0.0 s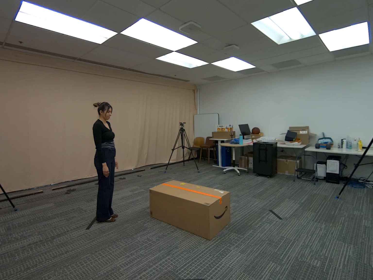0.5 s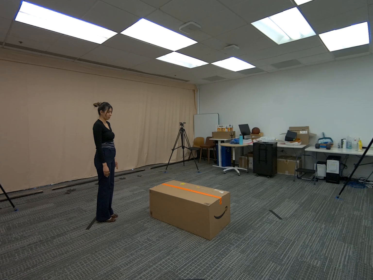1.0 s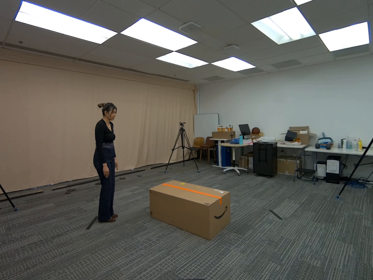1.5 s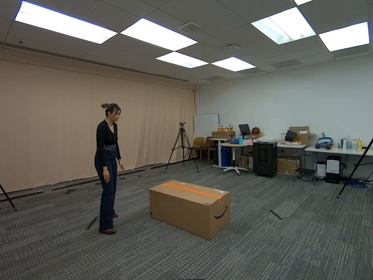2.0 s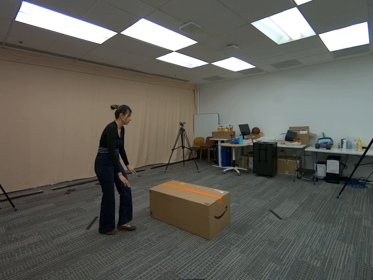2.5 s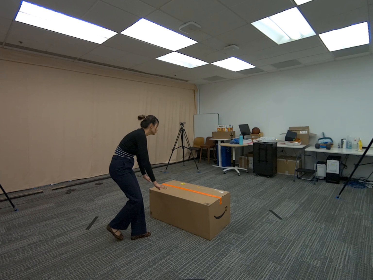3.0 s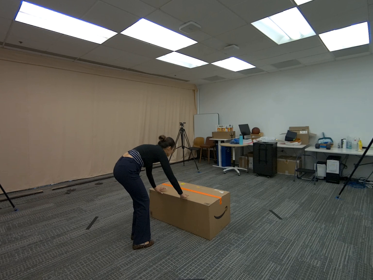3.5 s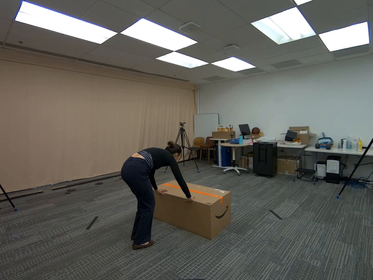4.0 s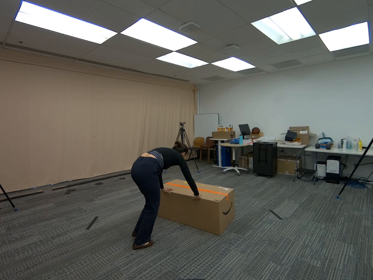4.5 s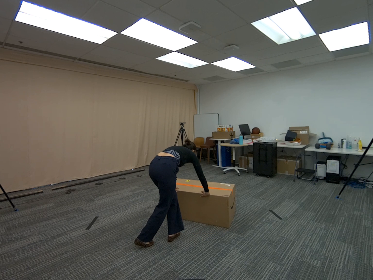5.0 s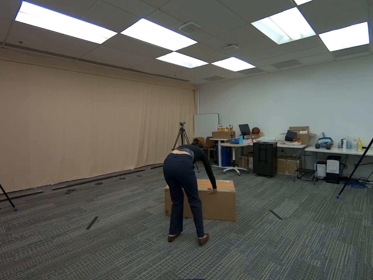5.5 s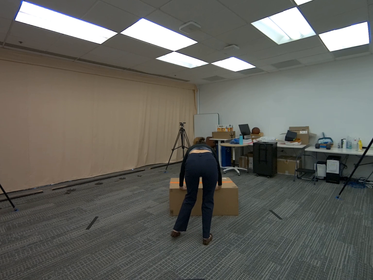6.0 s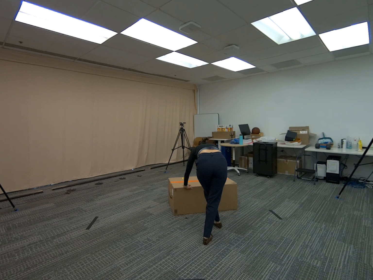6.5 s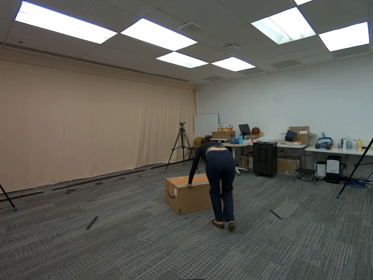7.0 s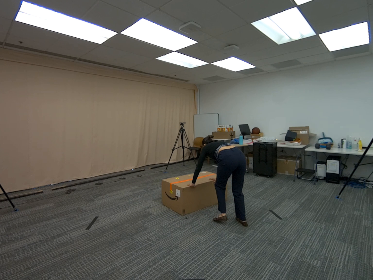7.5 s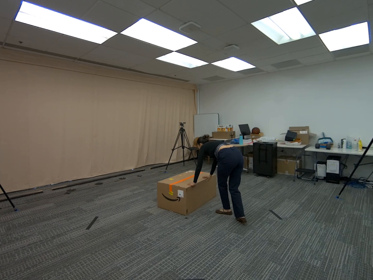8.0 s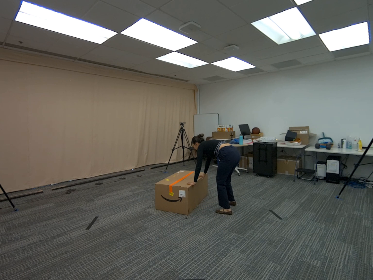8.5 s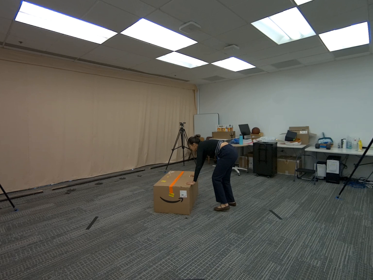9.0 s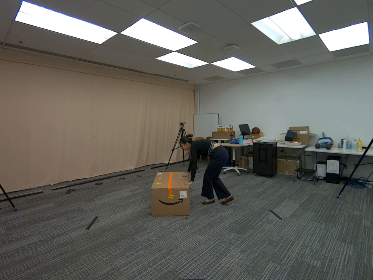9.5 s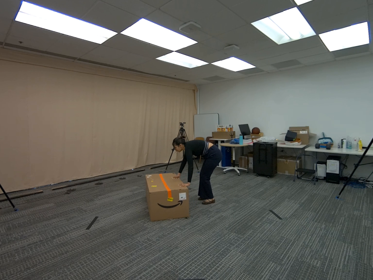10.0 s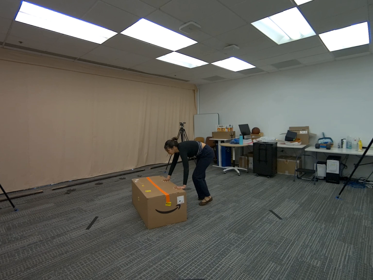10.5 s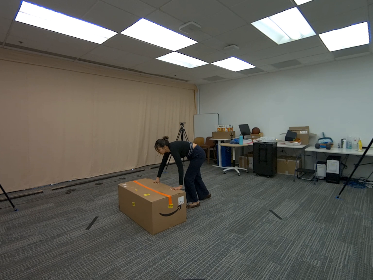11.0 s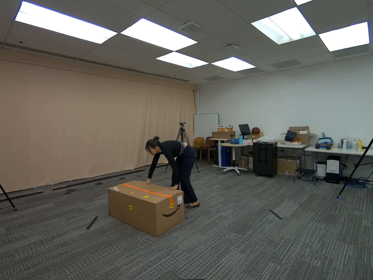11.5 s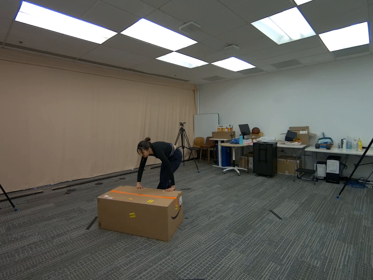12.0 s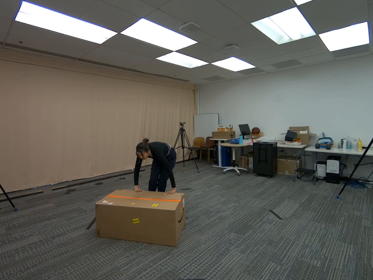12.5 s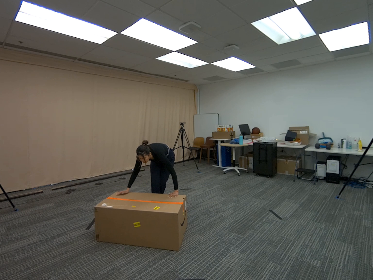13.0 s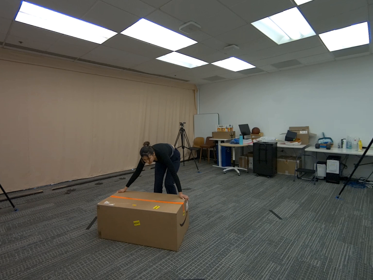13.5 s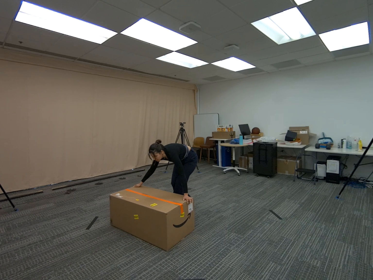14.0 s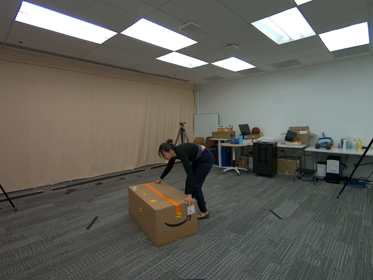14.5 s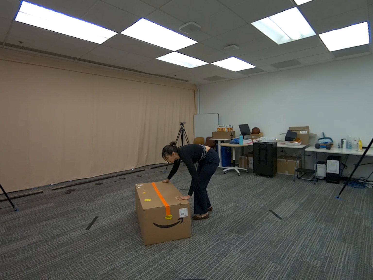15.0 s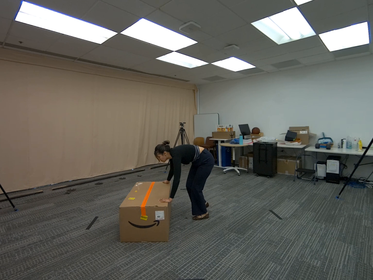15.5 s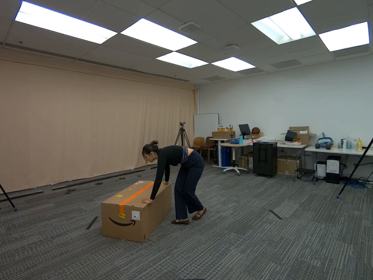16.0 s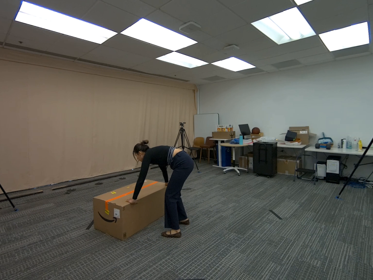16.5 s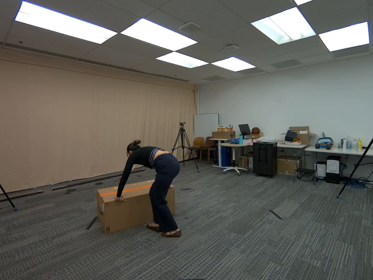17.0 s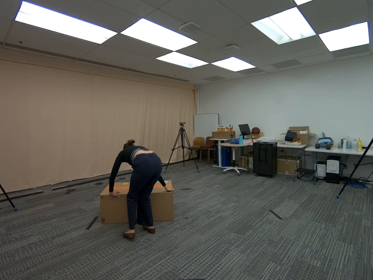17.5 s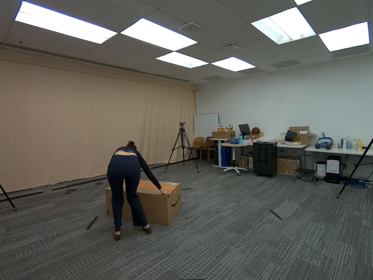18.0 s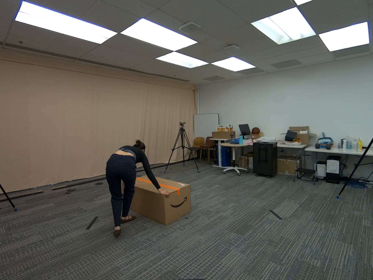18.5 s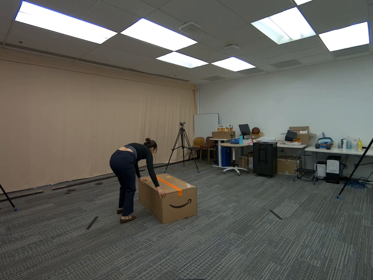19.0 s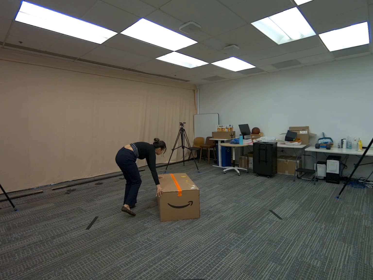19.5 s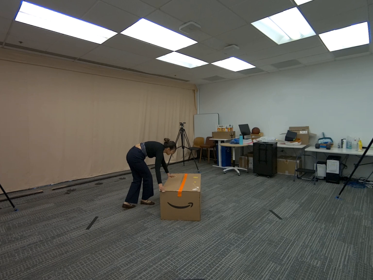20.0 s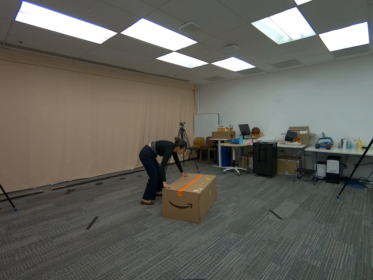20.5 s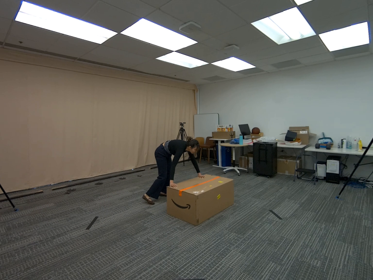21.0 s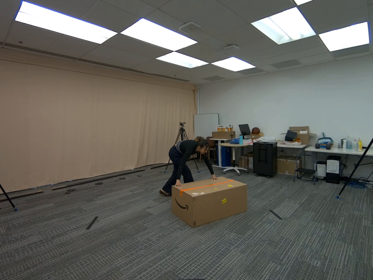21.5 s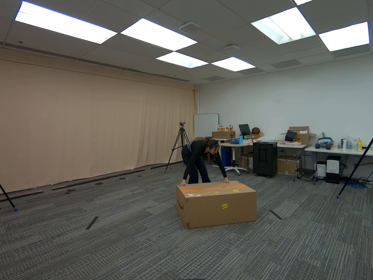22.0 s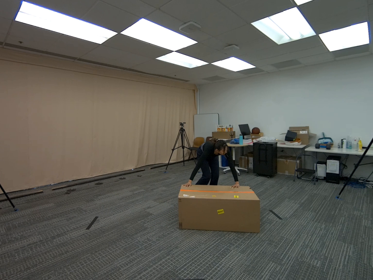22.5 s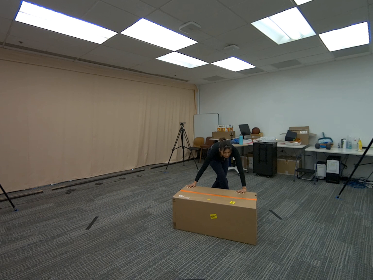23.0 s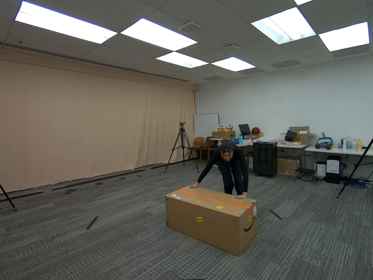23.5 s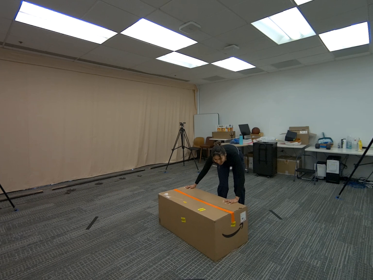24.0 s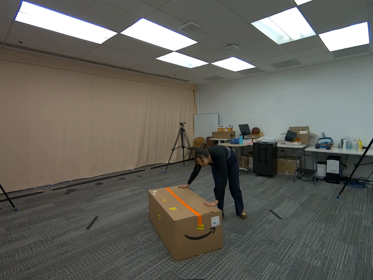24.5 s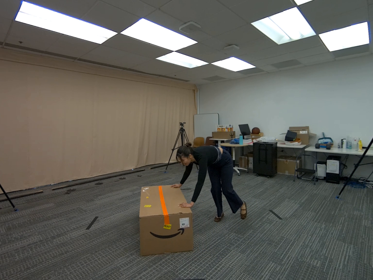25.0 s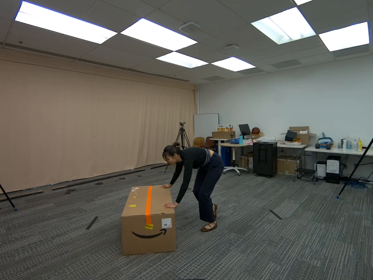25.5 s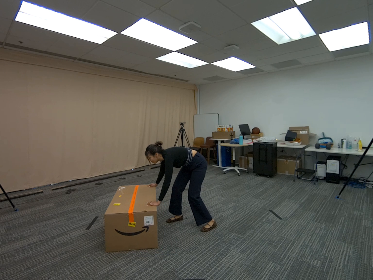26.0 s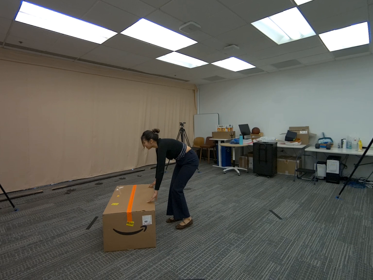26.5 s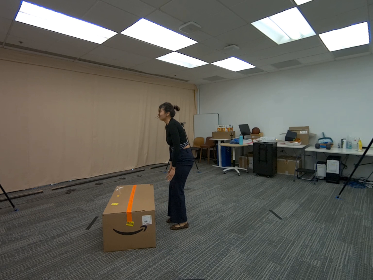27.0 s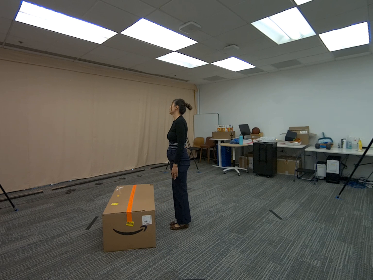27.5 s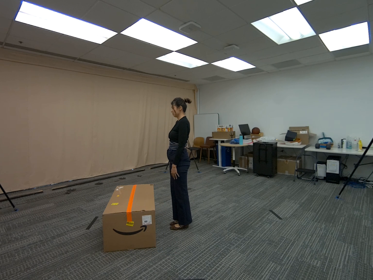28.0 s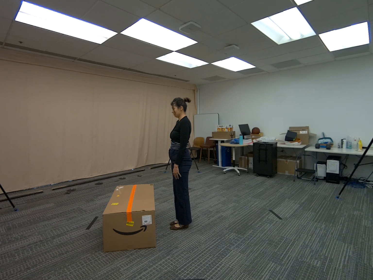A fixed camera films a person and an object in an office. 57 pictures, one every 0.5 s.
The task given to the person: Walk to the giant cardboard box and bend down slightly. Place both hands on the box and push it around within the bounding area. Continue pushing the box until you are finished.
